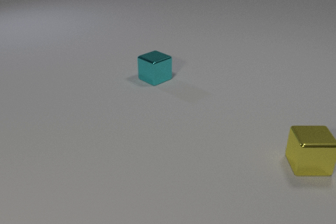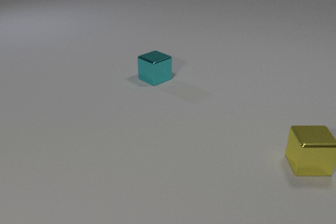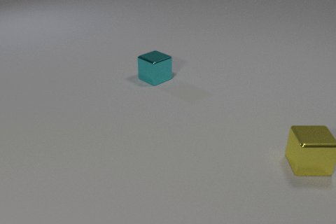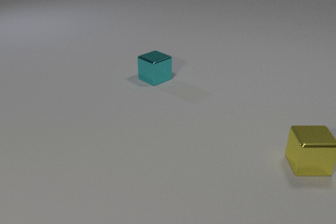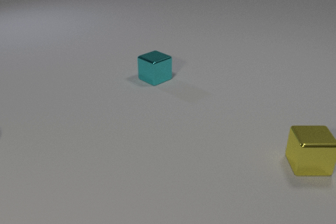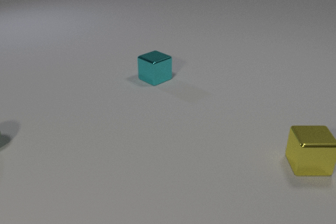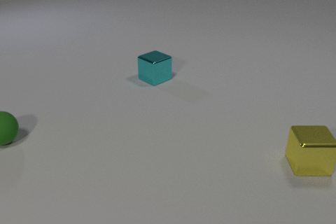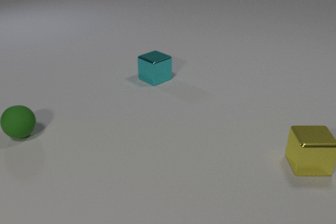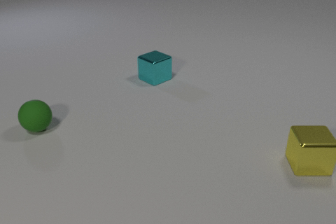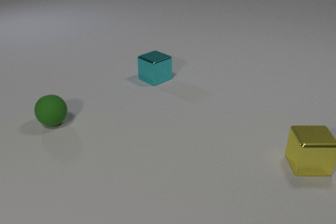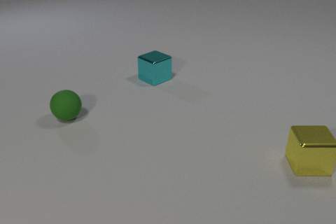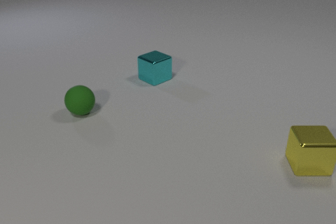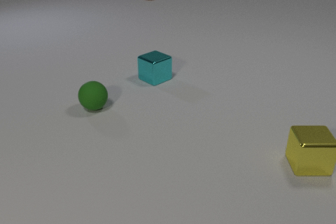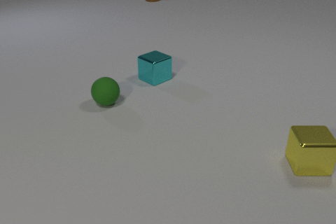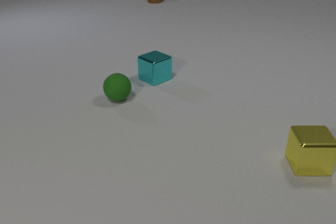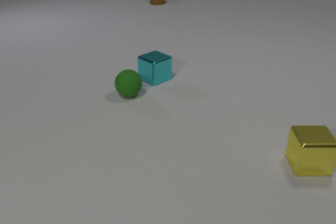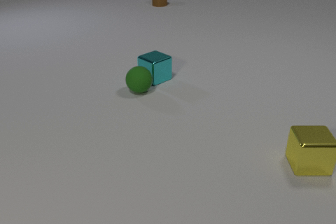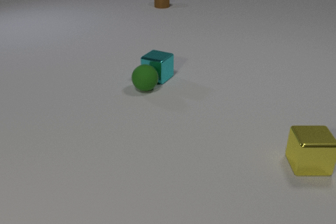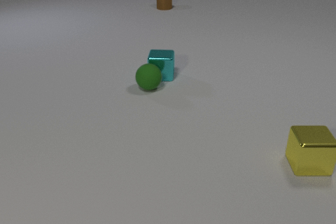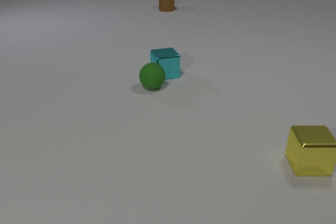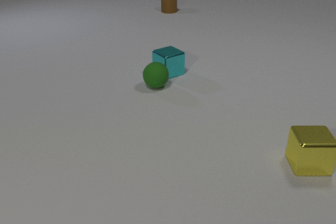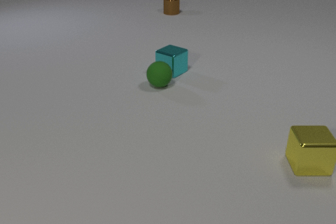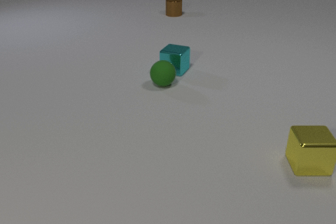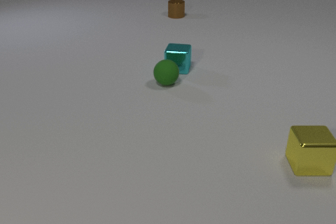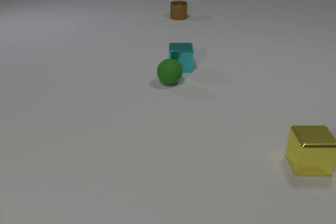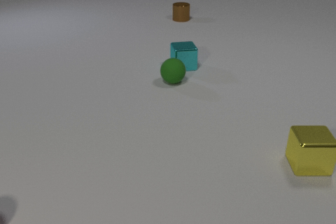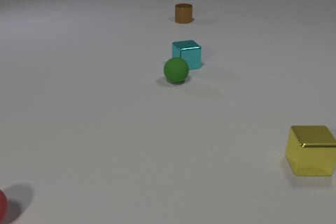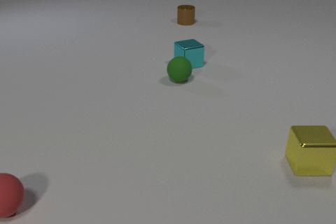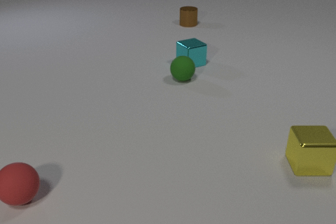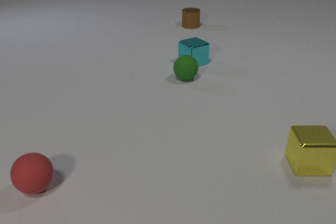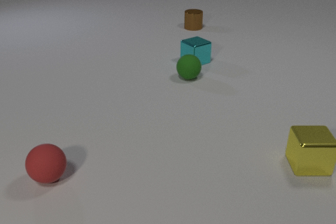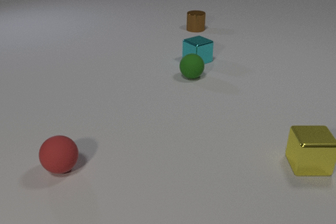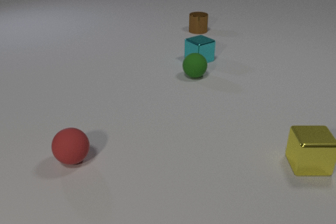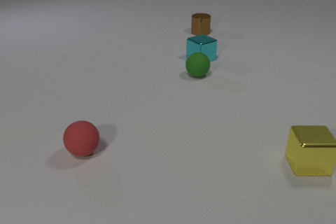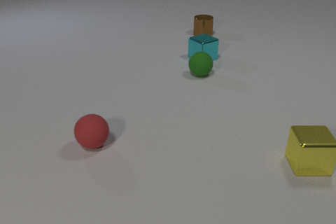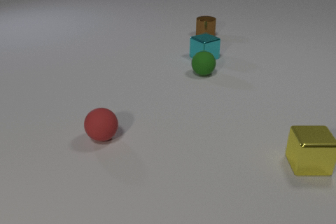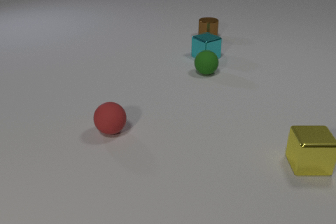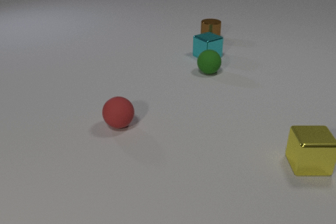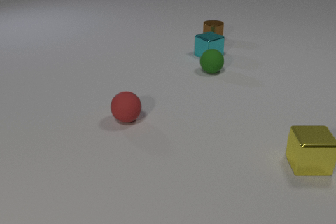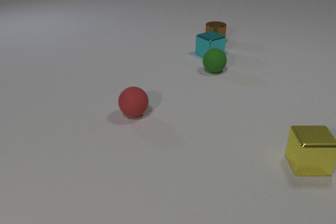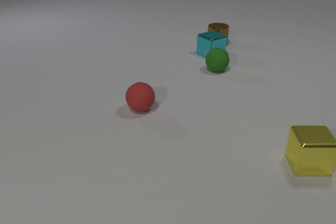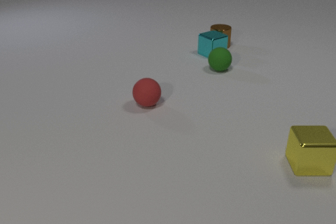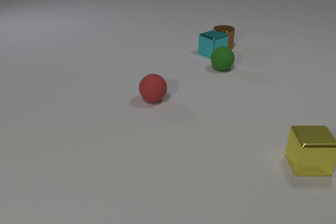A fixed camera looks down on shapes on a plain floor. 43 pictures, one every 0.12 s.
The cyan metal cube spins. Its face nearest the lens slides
to the right.
The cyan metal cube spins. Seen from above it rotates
counterclockwise.
0.00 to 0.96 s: The green rubber sphere comes in at the left edge, rolls to the right.
0.96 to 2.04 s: The green rubber sphere rolls to the right and away from the camera. The brown metal cylinder comes in at the top edge, slides toward the camera. The green rubber sphere and the cyan metal cube collide.
2.04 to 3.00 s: The green rubber sphere rolls to the right and away from the camera. The cyan metal cube slides away from the camera and to the right, spins so that its near face slides to the right, counterclockwise seen from above. The brown metal cylinder slides toward the camera and to the right.
3.00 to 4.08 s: The green rubber sphere rolls to the right and away from the camera. The cyan metal cube slides away from the camera and to the right, spins counterclockwise seen from above by about 30 degrees, its near face sliding to the right. The brown metal cylinder slides toward the camera and to the right. The red rubber sphere comes in at the left edge, rolls to the right and away from the camera.
4.08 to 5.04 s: The green rubber sphere rolls to the right and away from the camera. The cyan metal cube slides away from the camera and to the right. The brown metal cylinder slides toward the camera and to the right. The red rubber sphere rolls away from the camera and to the right. The cyan metal cube and the brown metal cylinder collide.
Are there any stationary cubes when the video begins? yes.
What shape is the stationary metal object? cube.
Are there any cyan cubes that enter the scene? no.
